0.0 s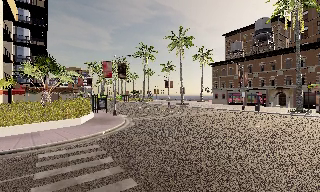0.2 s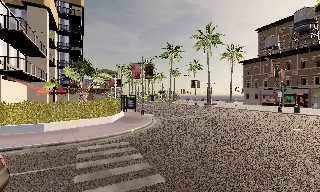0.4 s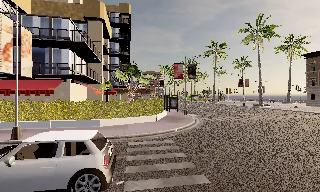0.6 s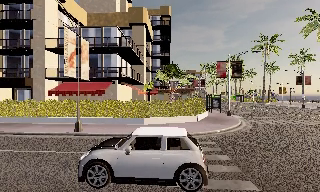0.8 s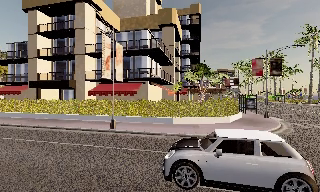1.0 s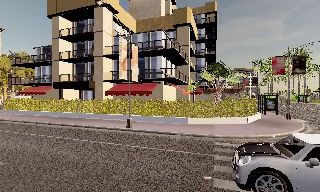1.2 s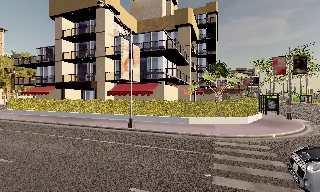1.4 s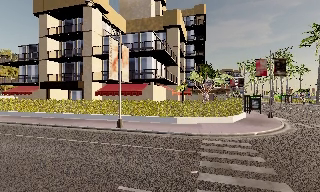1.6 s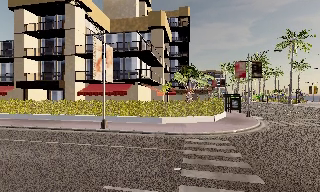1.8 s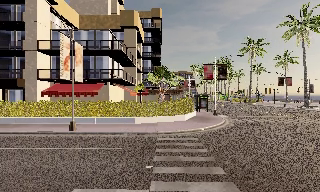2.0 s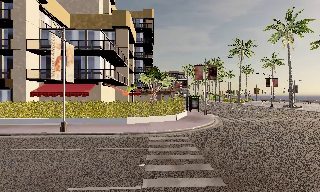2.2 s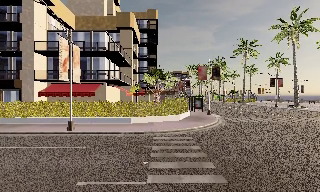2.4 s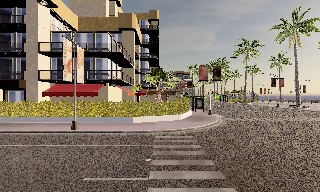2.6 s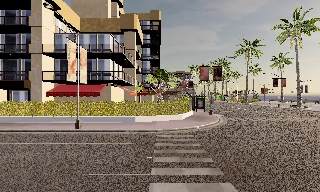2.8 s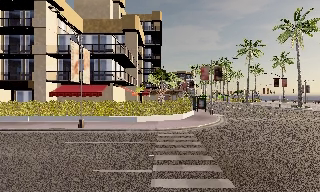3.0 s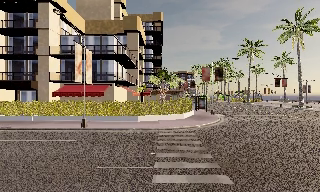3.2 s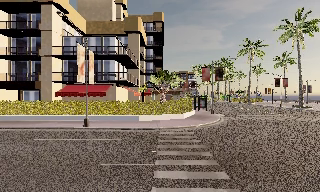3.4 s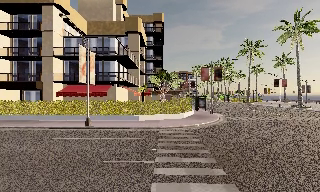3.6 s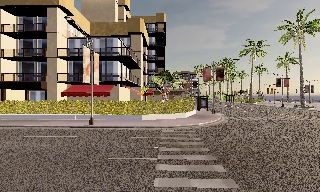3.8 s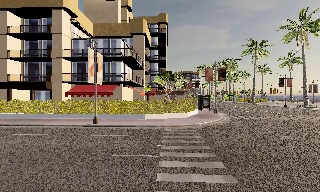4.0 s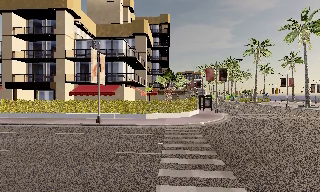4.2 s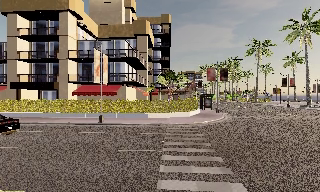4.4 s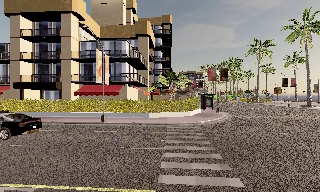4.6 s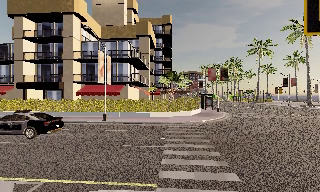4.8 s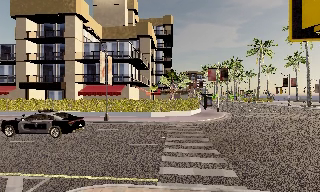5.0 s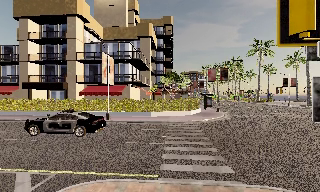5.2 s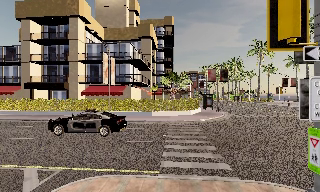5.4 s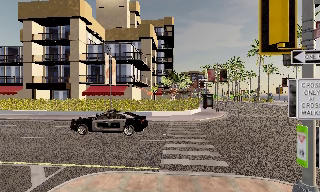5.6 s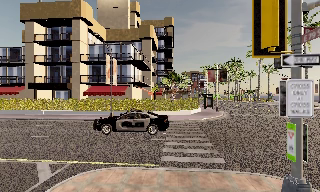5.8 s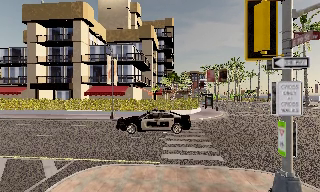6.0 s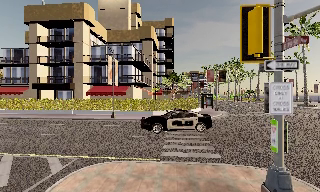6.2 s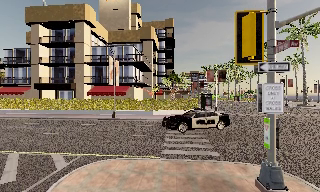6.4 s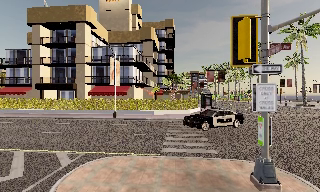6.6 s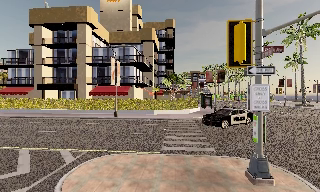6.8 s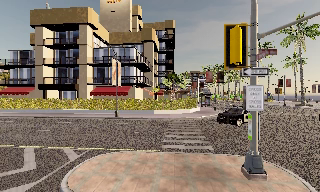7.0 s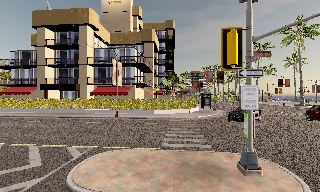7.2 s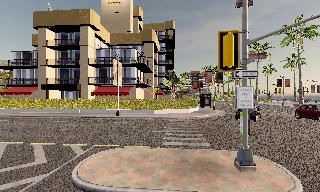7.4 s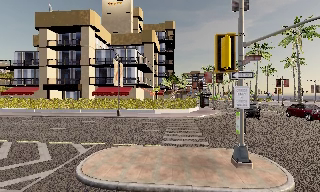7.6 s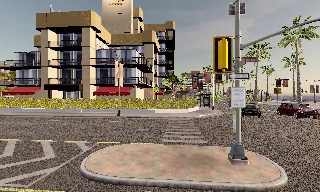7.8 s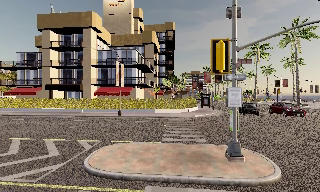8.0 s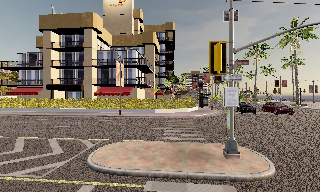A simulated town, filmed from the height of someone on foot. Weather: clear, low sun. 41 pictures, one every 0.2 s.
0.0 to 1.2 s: The camera swings to its left by about 55 degrees, and the scene slides to the right. It travels backward, about 1 m.
1.2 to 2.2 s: The scene slides to the left, as the camera pans about 20 degrees to its right. It travels backward, about 1 m, so what stands in front gets smaller.
2.2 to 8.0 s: The camera travels backward, about 8 m, so what stands in front gets smaller.
The film runs backward here.
